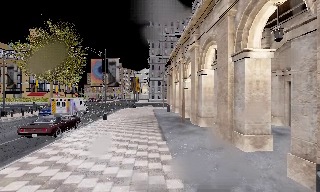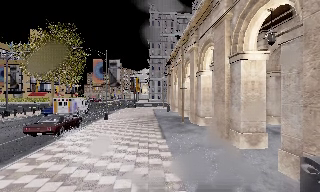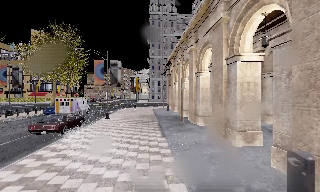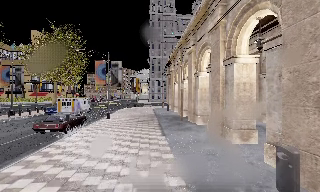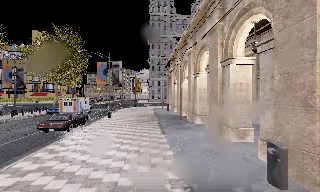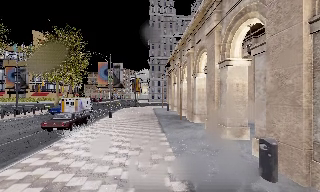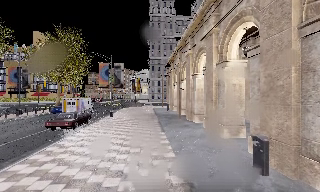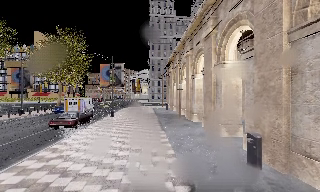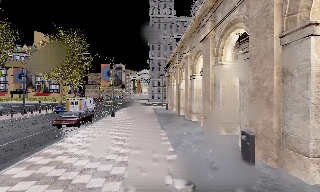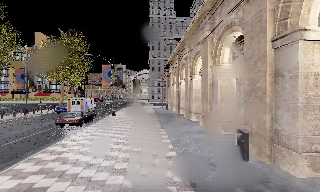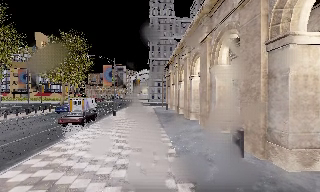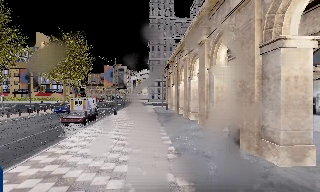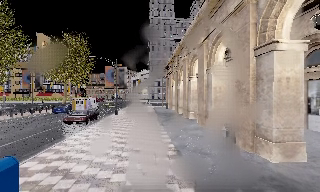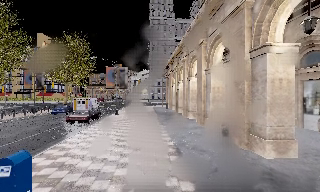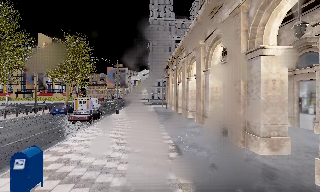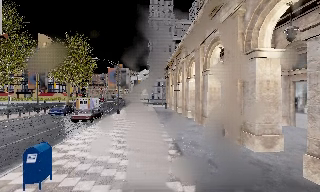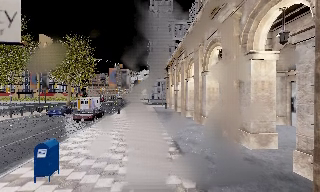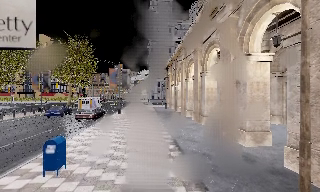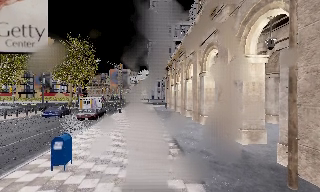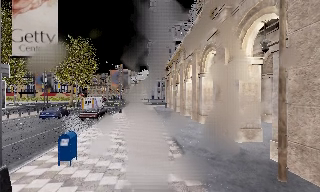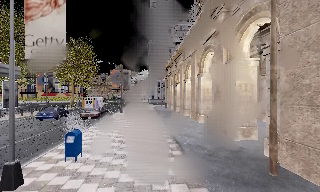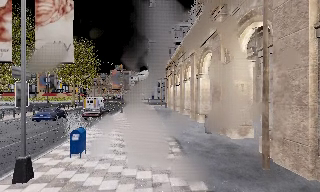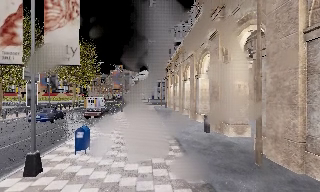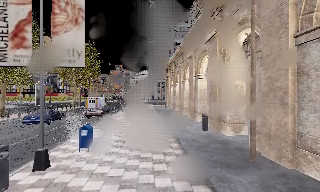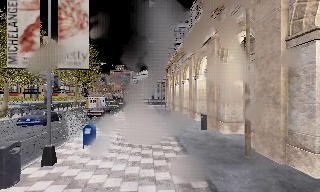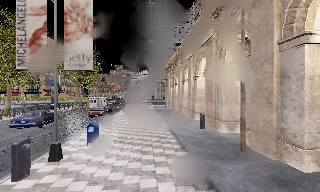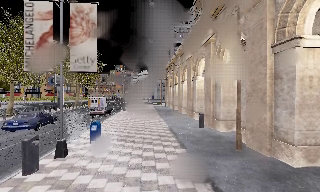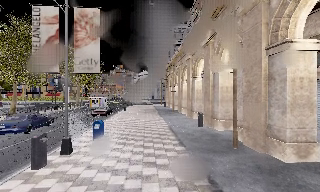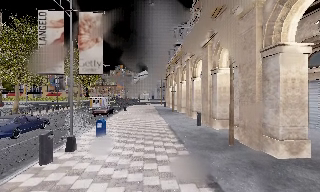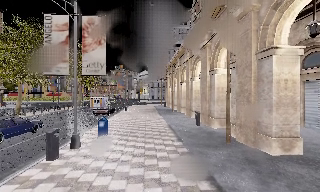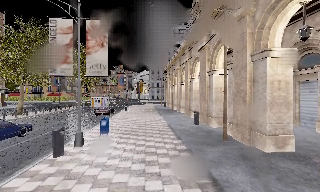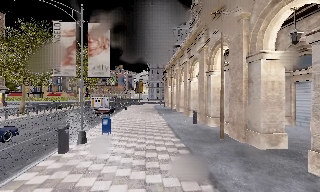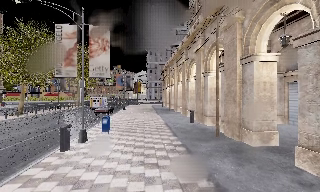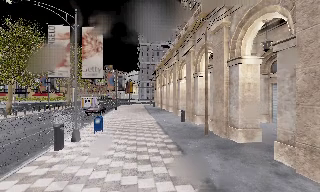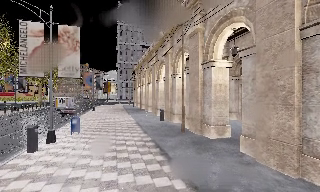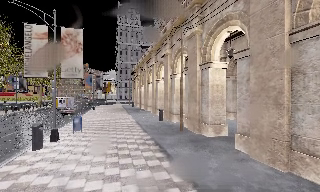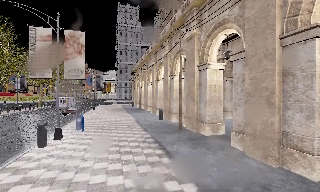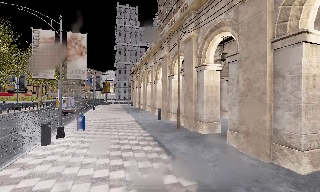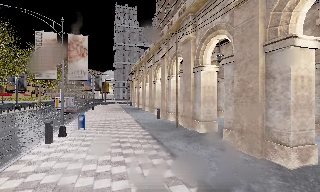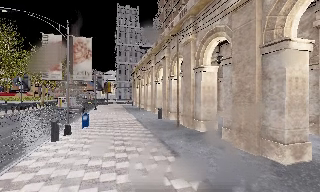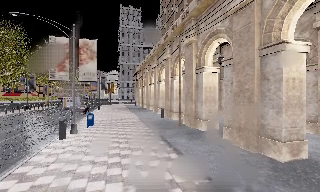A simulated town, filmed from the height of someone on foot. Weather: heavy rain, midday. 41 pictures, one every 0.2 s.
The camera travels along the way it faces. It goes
backward.
0.0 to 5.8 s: The camera travels backward, about 11 m, so what stands in front gets smaller.
5.8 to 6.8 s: The camera pans to its right, which is clockwise from overhead, by about 10 degrees. It travels backward, about 2 m, so what stands in front gets smaller.
6.8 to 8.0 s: The camera travels backward, about 2 m, so what stands in front gets smaller.
The film runs backward here.
